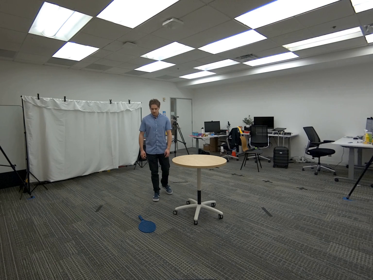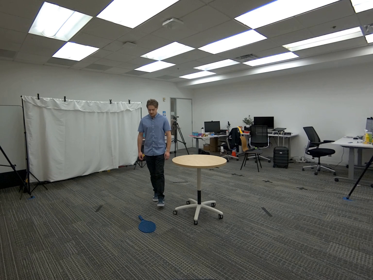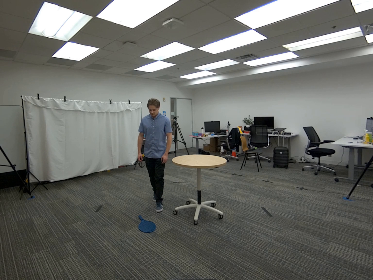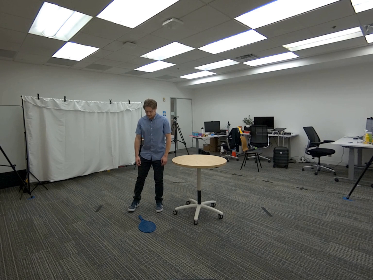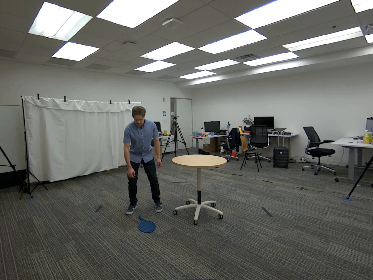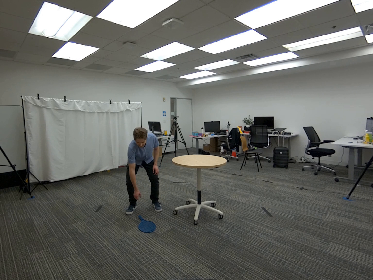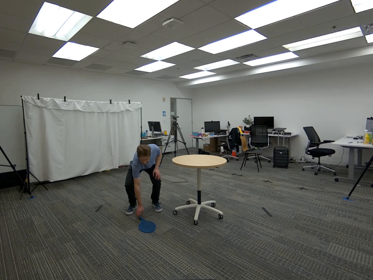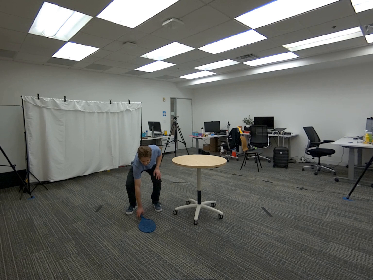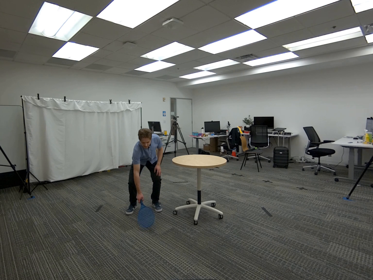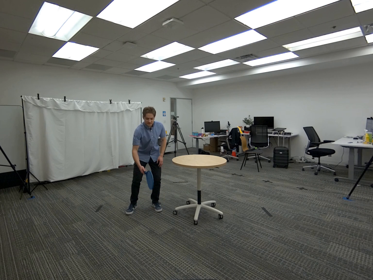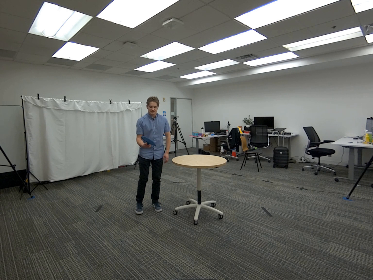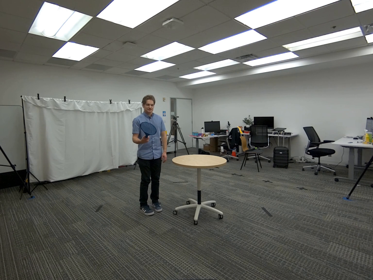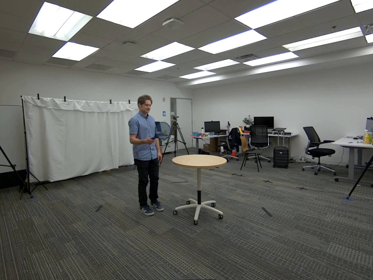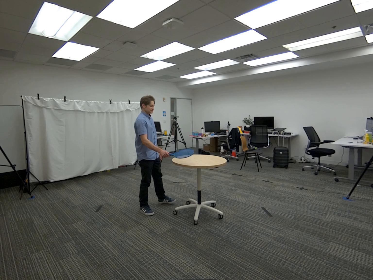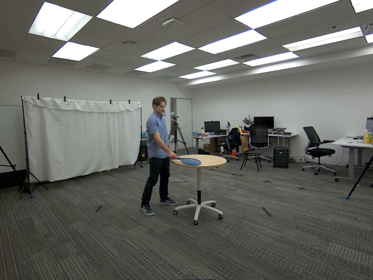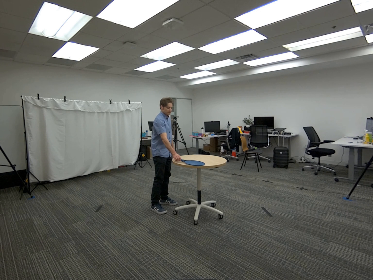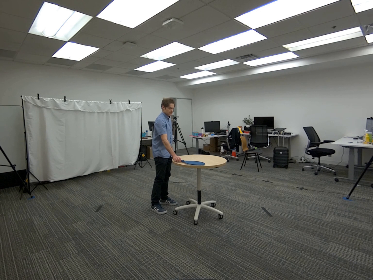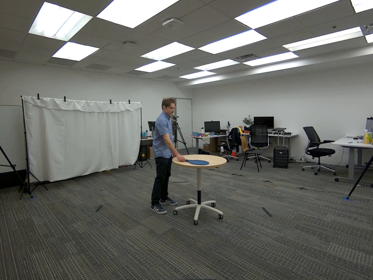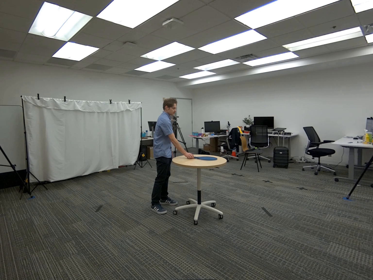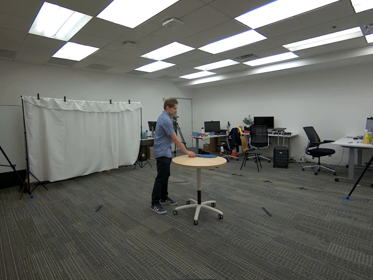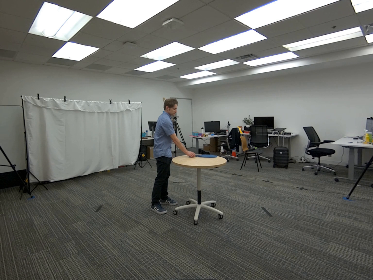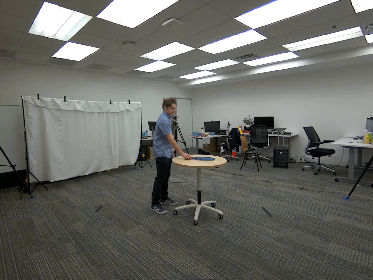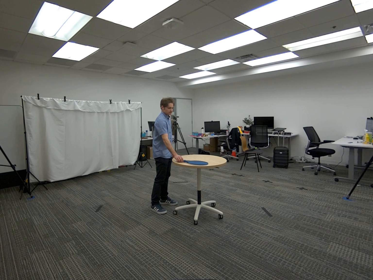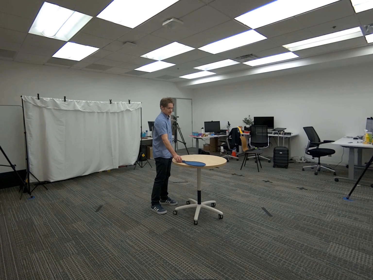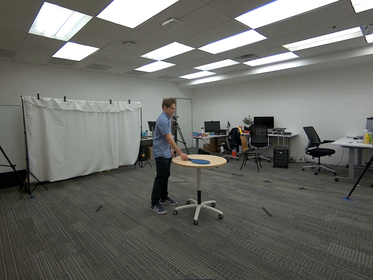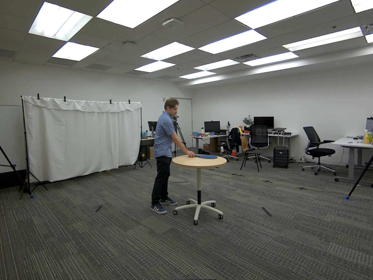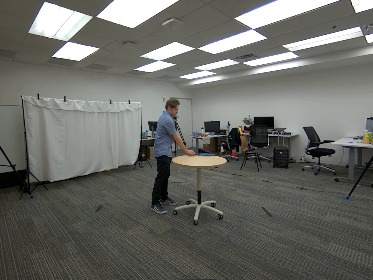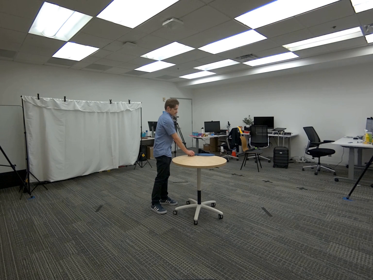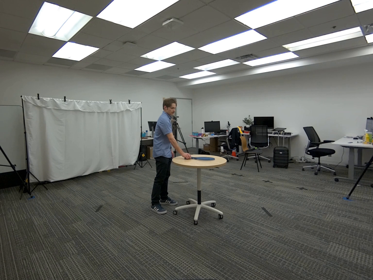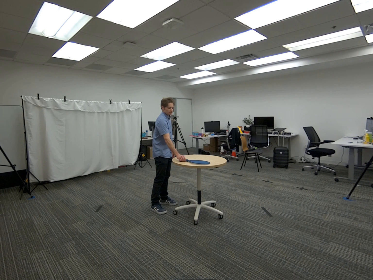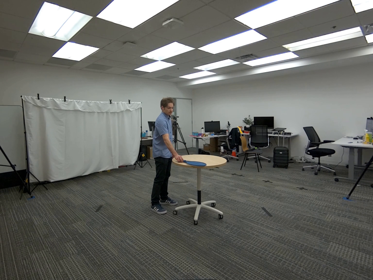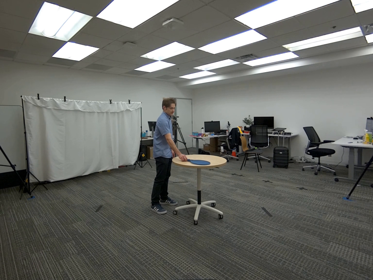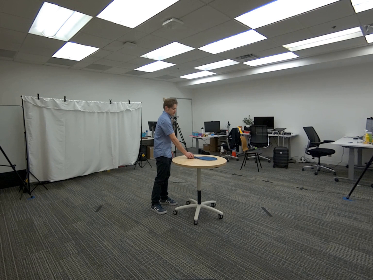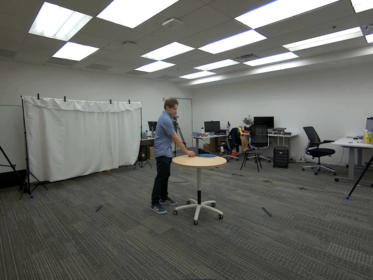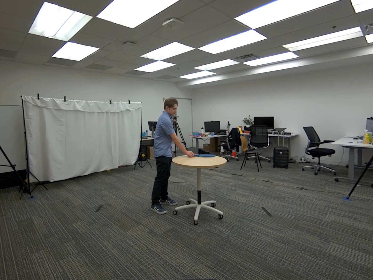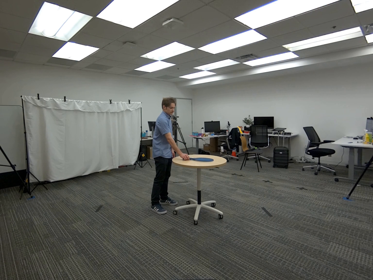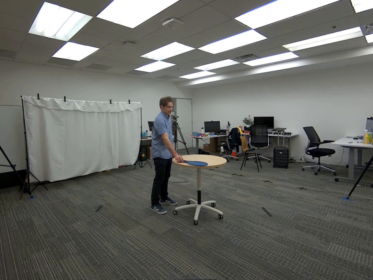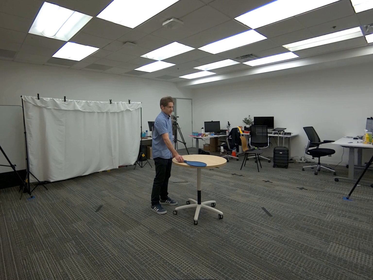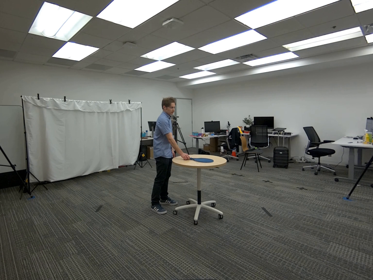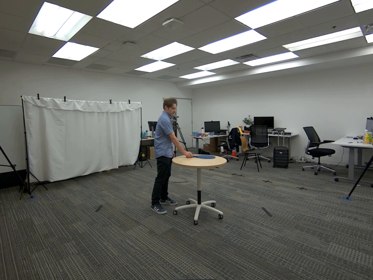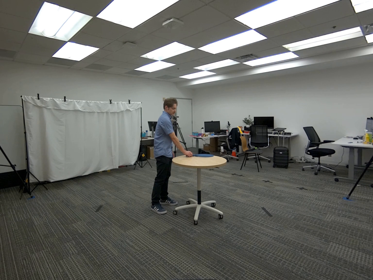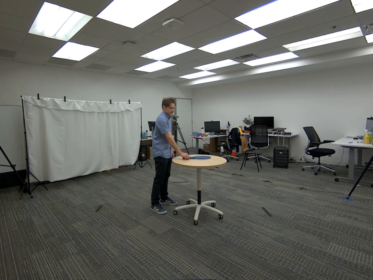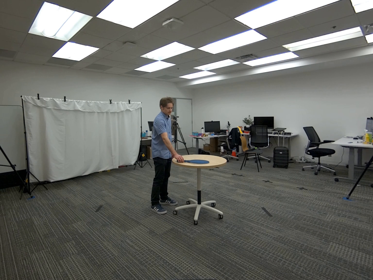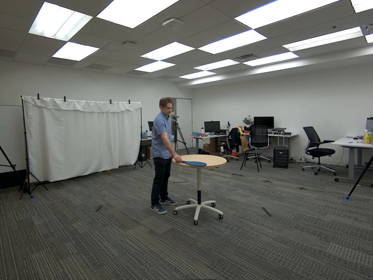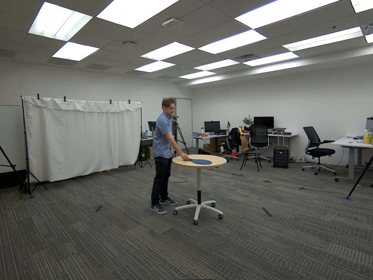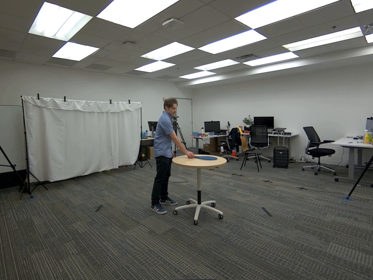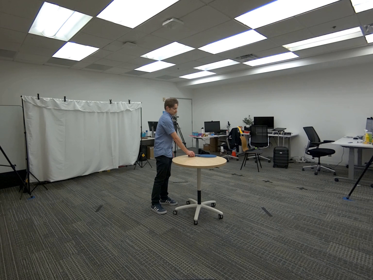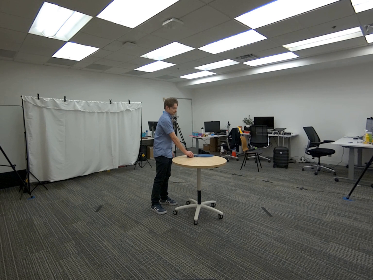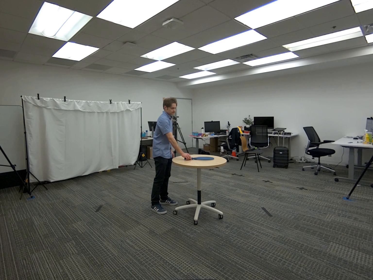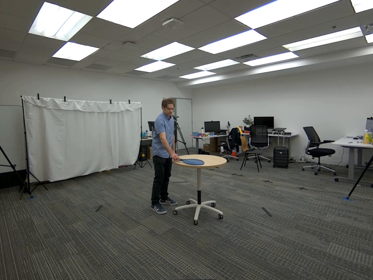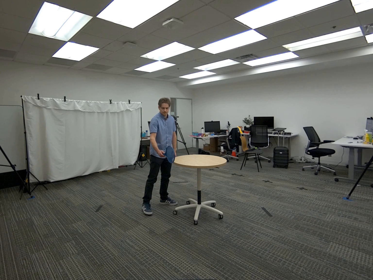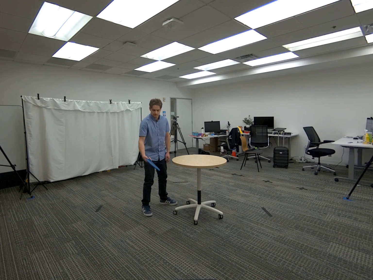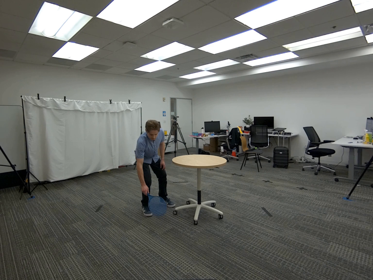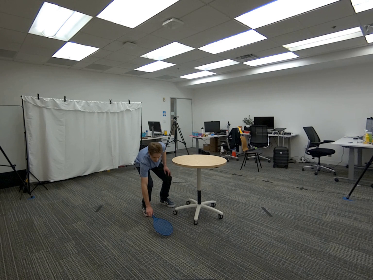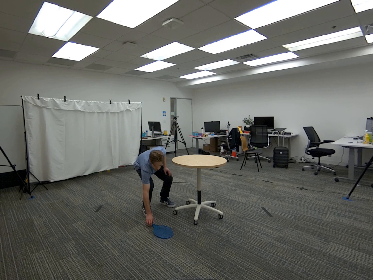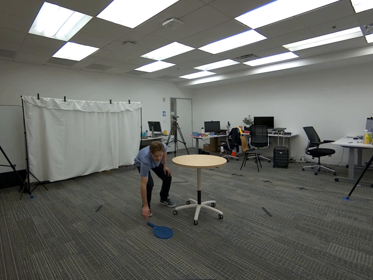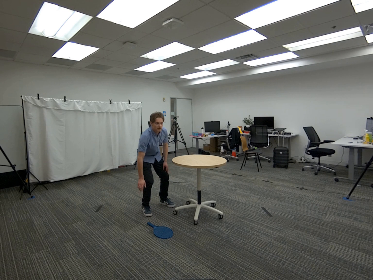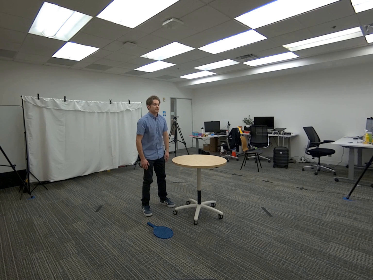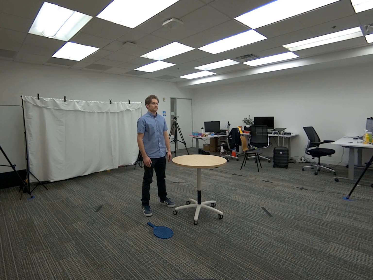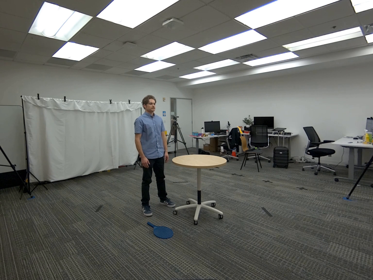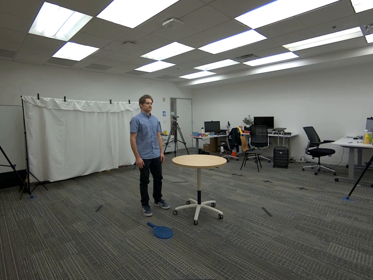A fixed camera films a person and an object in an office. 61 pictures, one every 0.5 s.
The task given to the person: Walk to the tennis racket on the ground and pick it up. Walk to the round table and, while holding the racket, glide it back and forth across the surface of the table. When you are finished, place the tennis racket back on the ground.
